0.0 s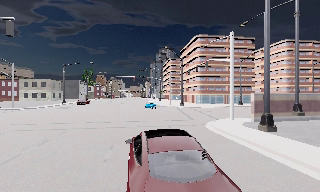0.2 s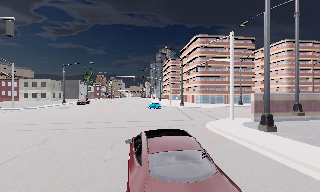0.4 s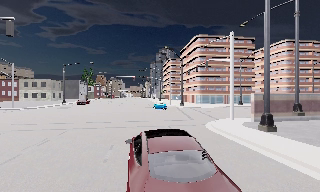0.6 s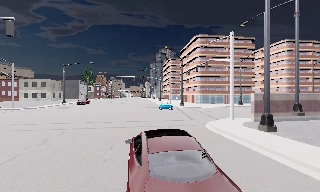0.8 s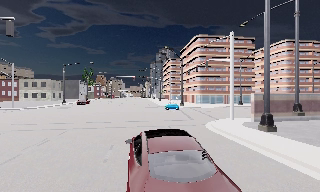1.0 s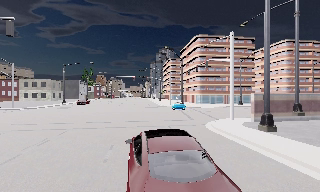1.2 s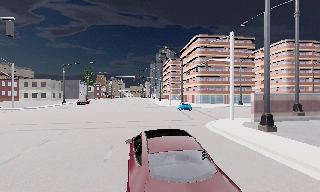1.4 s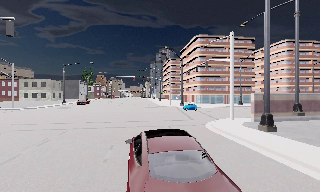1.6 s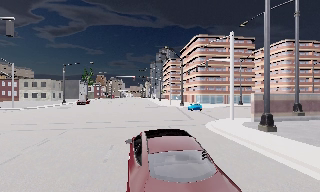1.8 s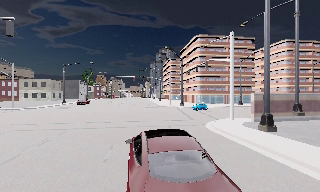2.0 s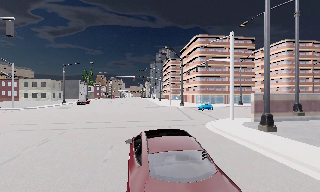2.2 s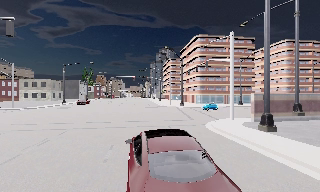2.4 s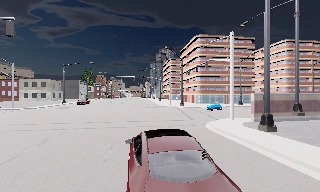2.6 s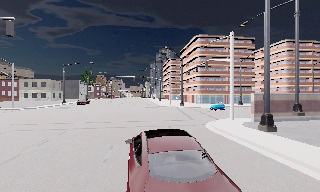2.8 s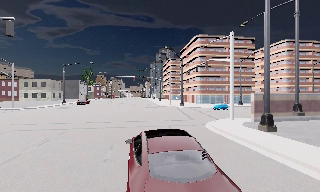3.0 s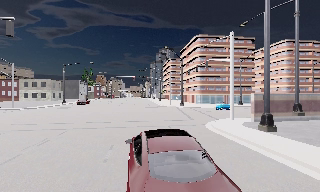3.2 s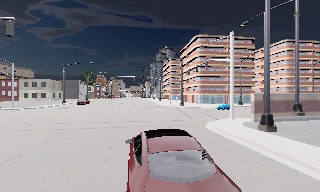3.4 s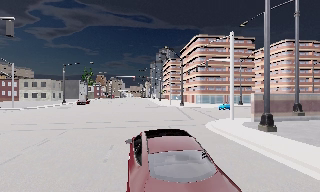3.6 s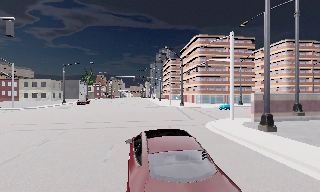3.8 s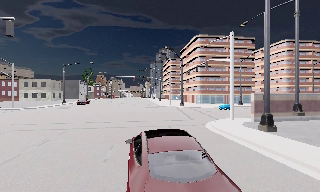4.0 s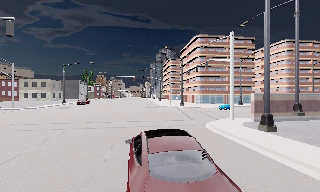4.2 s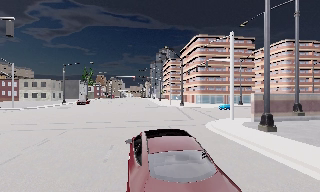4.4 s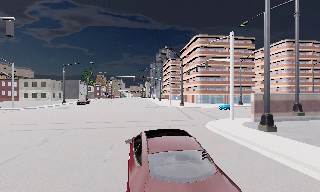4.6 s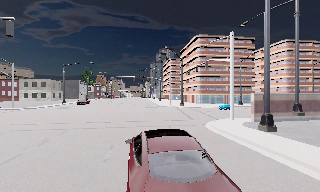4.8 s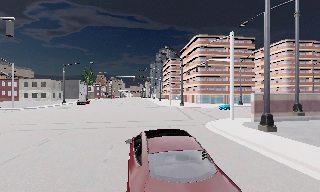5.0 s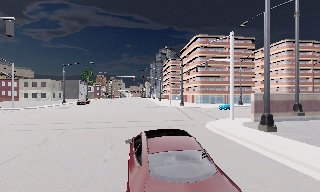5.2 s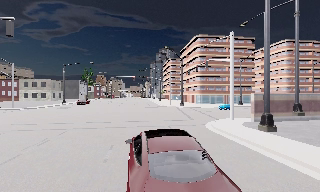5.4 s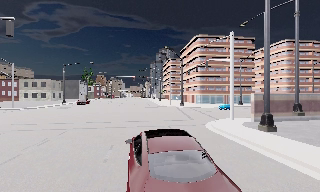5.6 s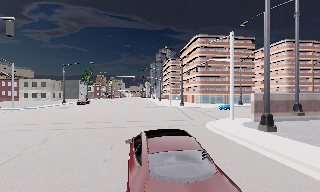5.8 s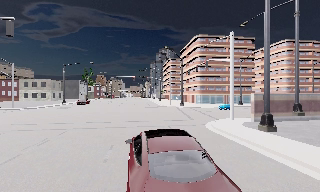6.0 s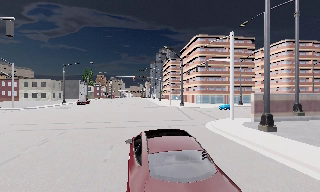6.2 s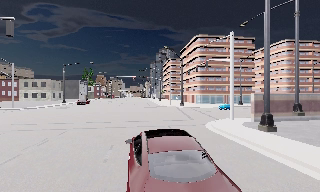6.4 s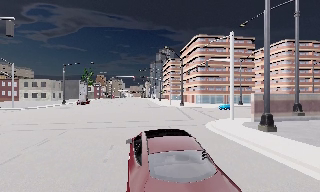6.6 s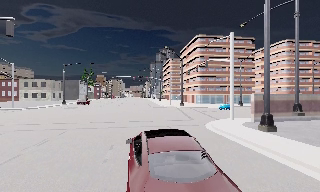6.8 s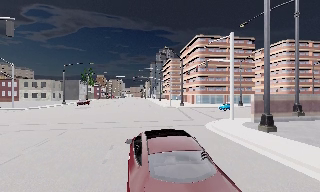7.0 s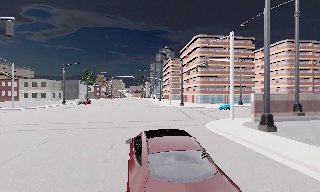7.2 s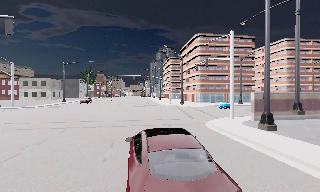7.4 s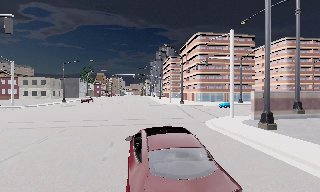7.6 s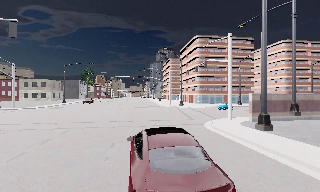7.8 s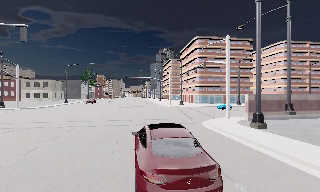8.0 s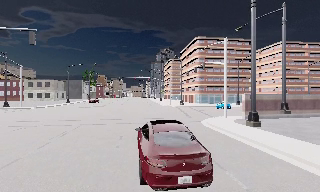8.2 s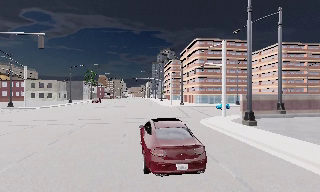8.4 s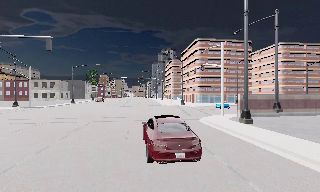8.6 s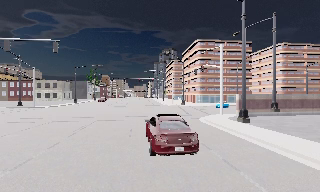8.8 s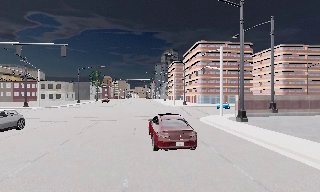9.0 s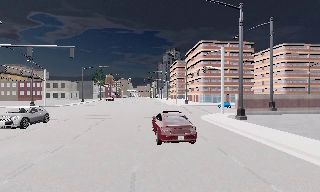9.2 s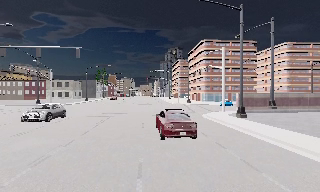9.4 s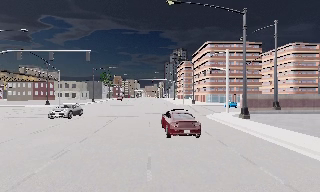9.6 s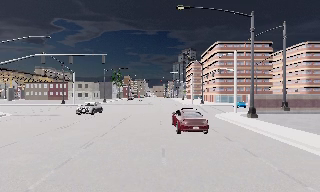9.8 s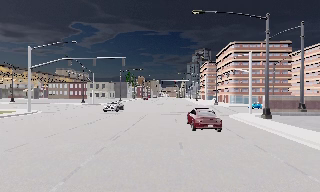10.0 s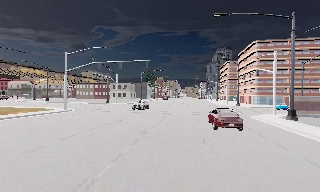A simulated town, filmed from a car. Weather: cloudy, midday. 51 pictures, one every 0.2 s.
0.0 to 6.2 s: The camera keeps its place and its aim.
6.2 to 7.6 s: The camera shifts only a little, or ends up much as it began.
7.6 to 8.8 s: The camera travels backward, about 4 m, so what stands in front gets smaller.
8.8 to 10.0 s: The scene slides to the right, as the camera pans about 20 degrees to its left. It travels backward, about 5 m, so what stands in front gets smaller. It gains speed.
The film runs backward here.
